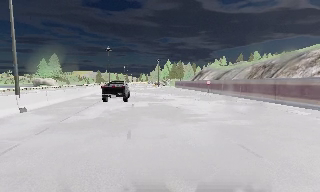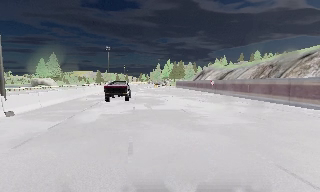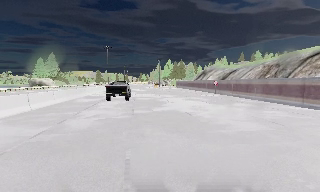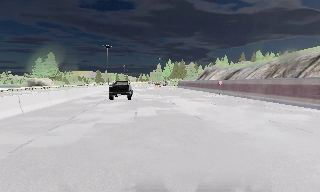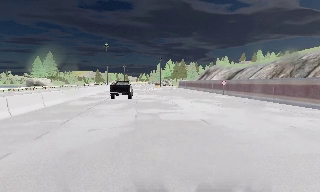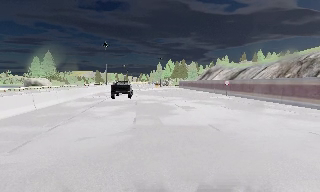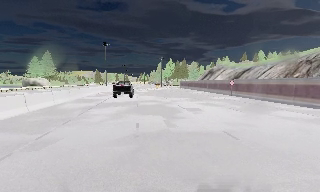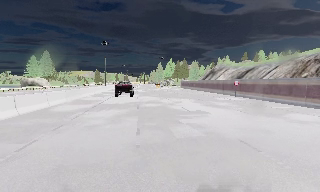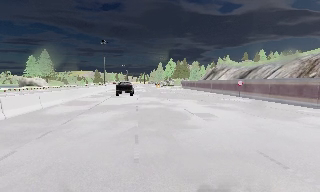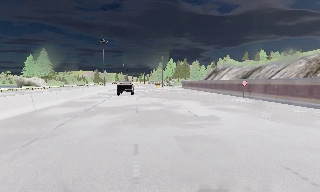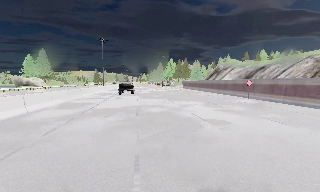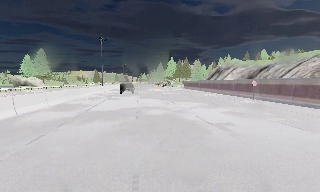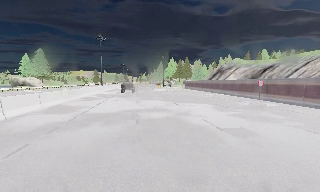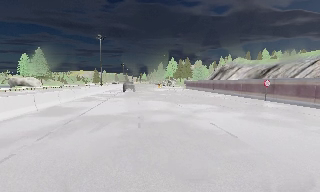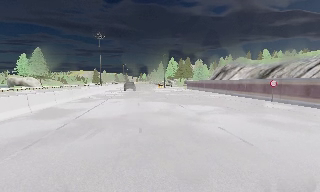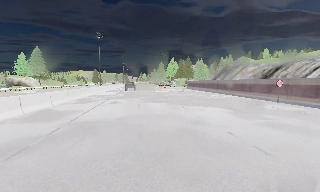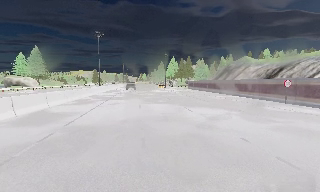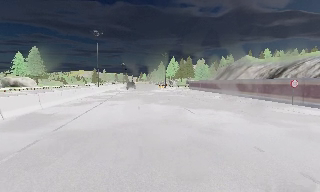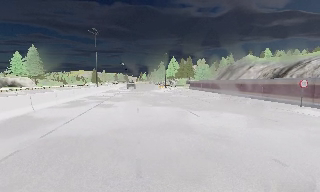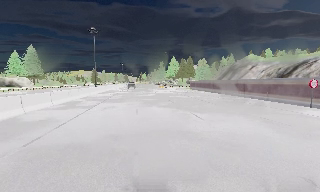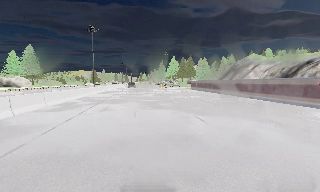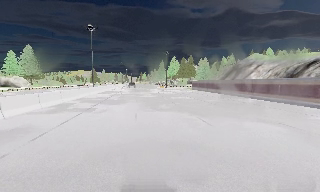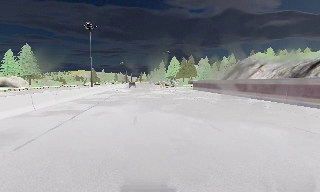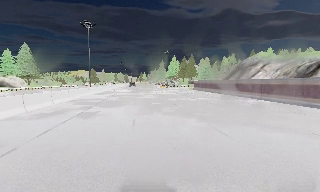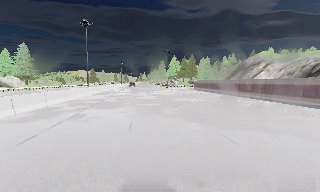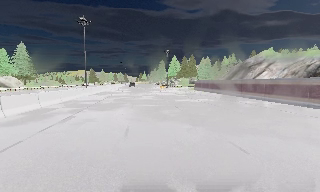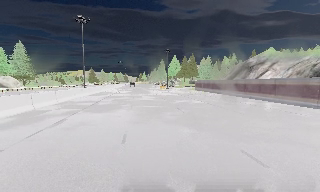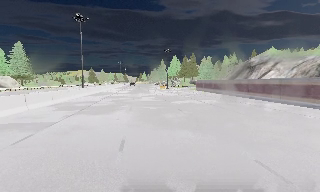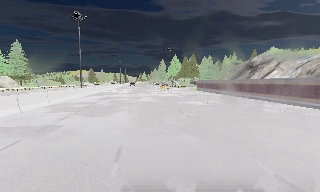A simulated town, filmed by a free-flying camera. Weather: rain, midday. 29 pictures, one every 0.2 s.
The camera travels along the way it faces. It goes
forward.
0.0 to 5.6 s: The camera travels forward, about 25 m, so what stands in front looms larger.
The film runs forward here.
